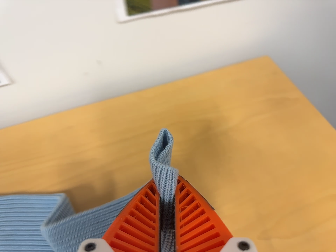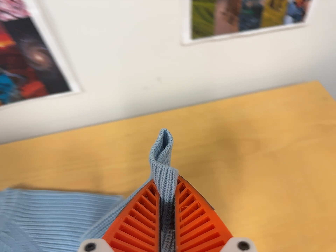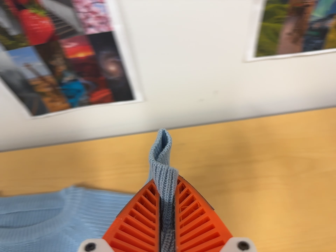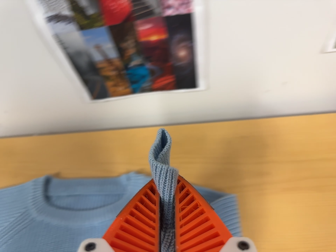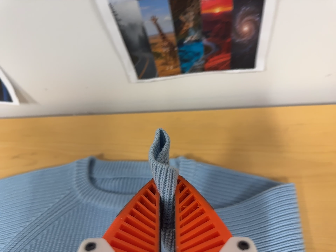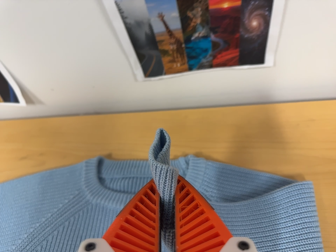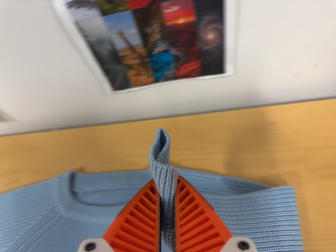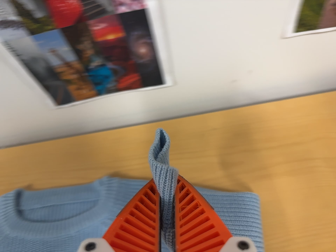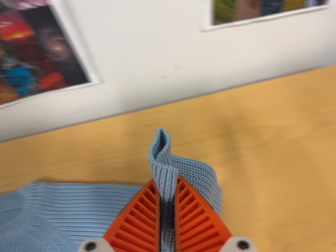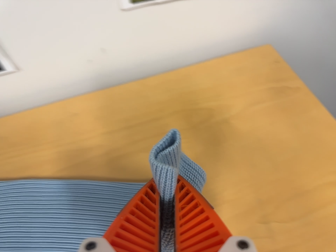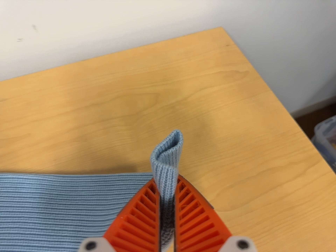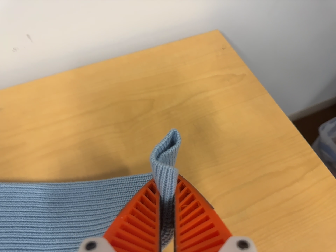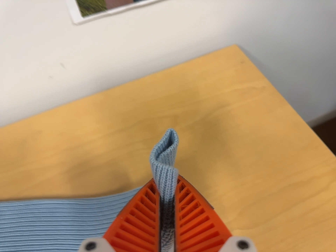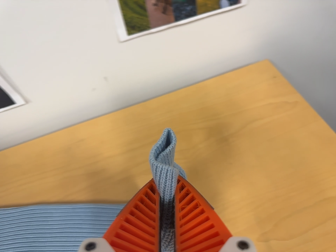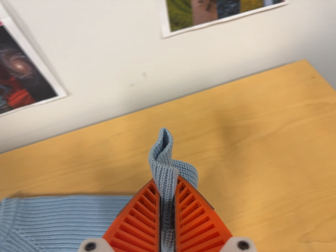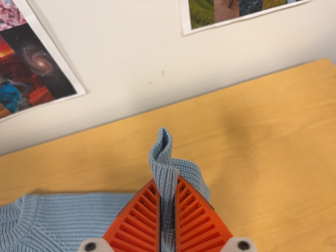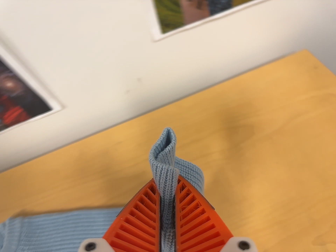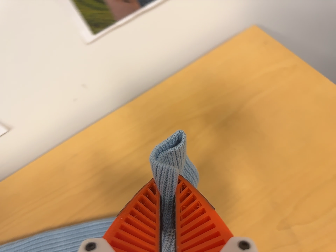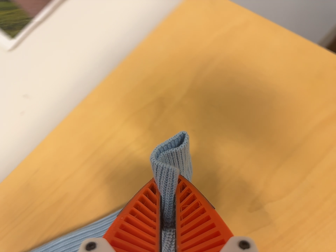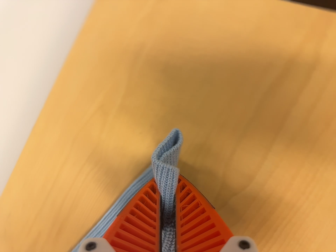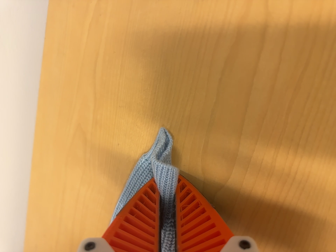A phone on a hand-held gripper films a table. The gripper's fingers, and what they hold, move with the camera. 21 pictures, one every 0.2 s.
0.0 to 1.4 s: The scene slides to the right, as the camera pans about 15 degrees to its left. It travels to its left, about 16 cm, so close, fixed things drift to the right.
1.4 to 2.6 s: The camera travels to its right, about 16 cm, so close, fixed things drift to the left. It rolls about its line of sight by about 10 degrees, and the scene rotates counterclockwise.
2.6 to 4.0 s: The camera pans to its left by about 15 degrees. It travels to its right and forward, about 26 cm. Its aim tips toward the bottom of its view by about 15 degrees. It rolls about its line of sight by about 55 degrees, and the scene rotates counterclockwise.
The film runs backward here.
